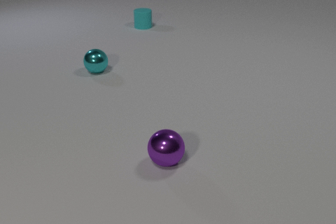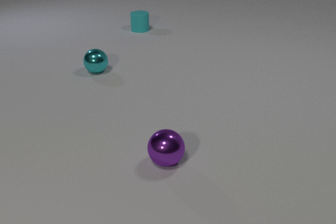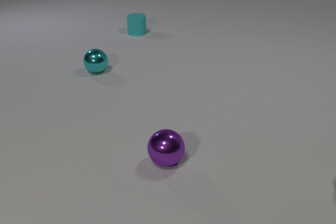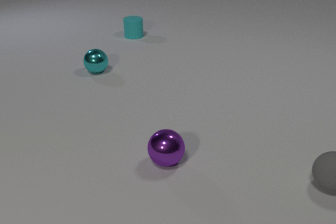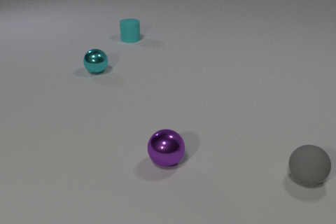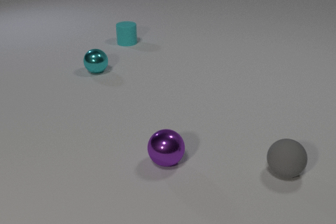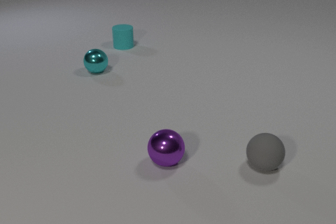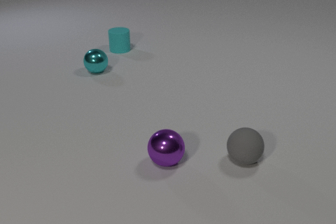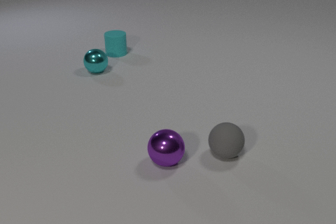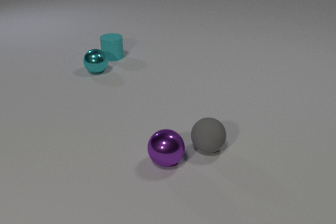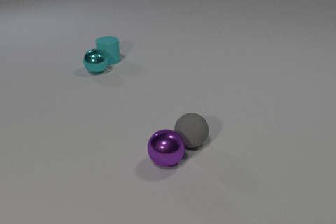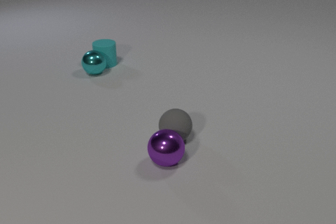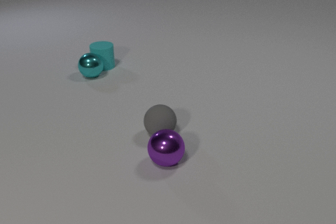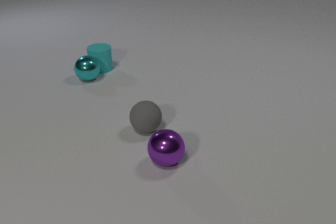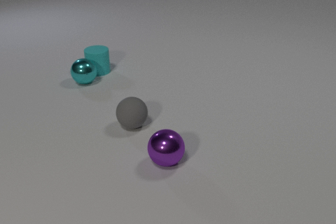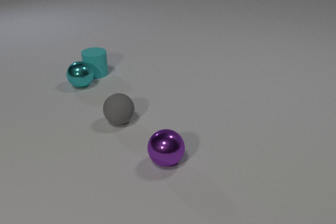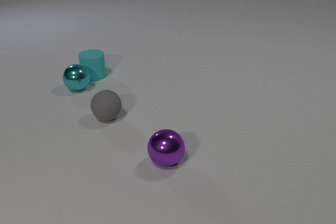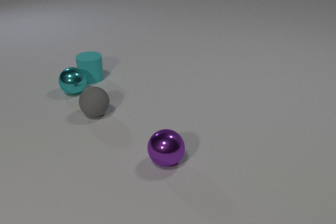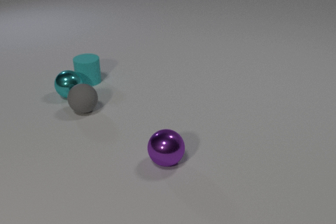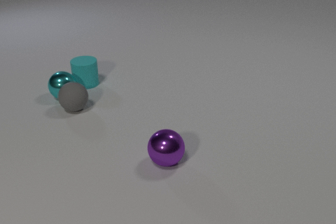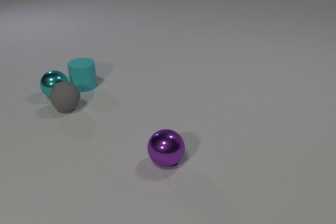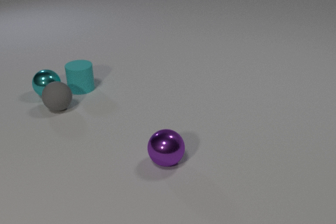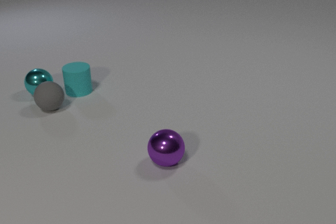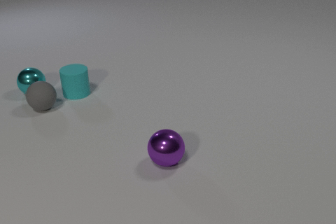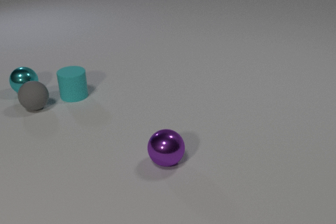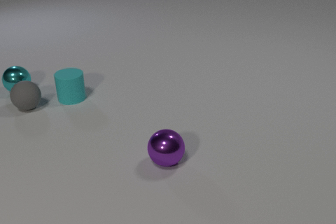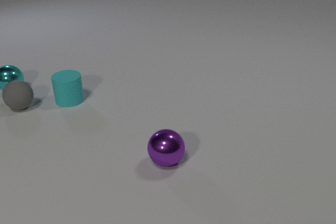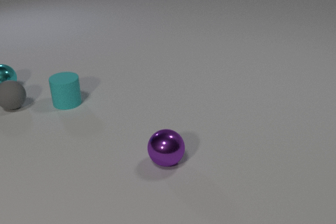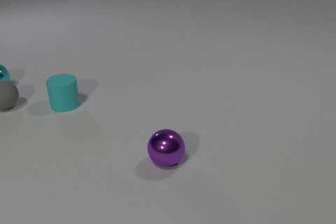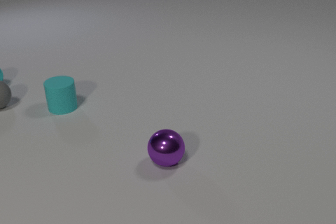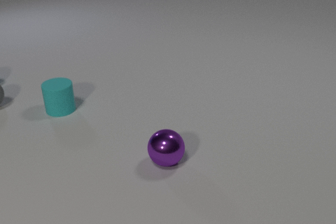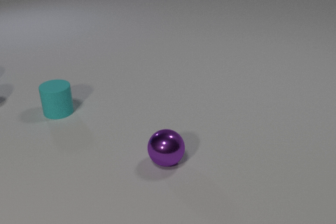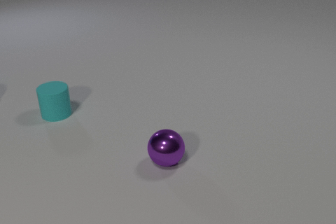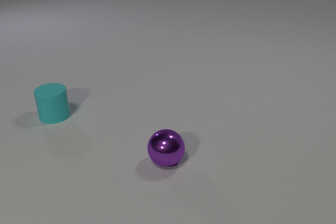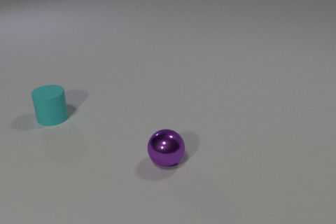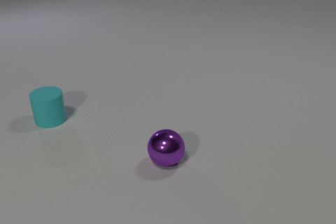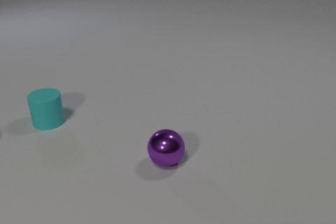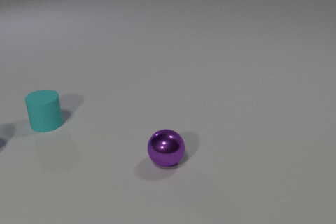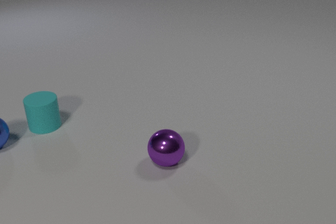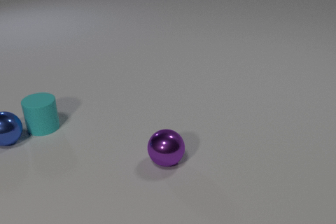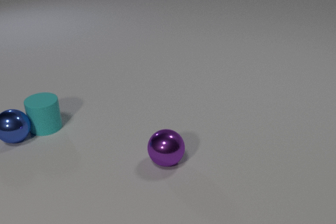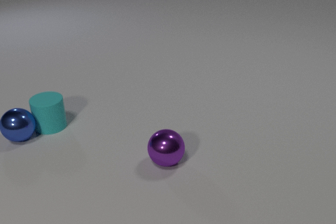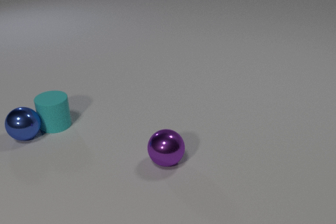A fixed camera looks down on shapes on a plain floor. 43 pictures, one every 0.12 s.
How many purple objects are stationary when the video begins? 1.
What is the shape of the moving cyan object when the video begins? cylinder.
How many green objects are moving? 0.
0.00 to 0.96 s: The cyan rubber cylinder slides toward the camera. The gray rubber sphere comes in at the right edge, rolls to the left.
0.96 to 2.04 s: The cyan rubber cylinder slides toward the camera and to the left. The cyan metal sphere rolls toward the camera and to the left. The gray rubber sphere rolls to the left and away from the camera. The cyan rubber cylinder and the cyan metal sphere collide.
2.04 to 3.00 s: The cyan rubber cylinder slides toward the camera and to the left. The cyan metal sphere rolls to the left. The gray rubber sphere rolls to the left and away from the camera. The cyan metal sphere and the gray rubber sphere collide.
3.00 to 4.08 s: The cyan rubber cylinder slides toward the camera and to the left. The cyan metal sphere rolls to the left and away from the camera, leaves at the left edge. The gray rubber sphere rolls to the left and away from the camera, leaves at the left edge.
4.08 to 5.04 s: The cyan rubber cylinder slides toward the camera. The blue metal sphere comes in at the left edge, rolls to the right. The cyan rubber cylinder and the blue metal sphere collide.
